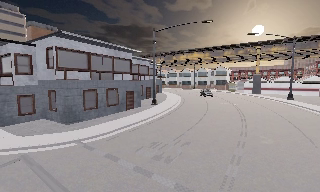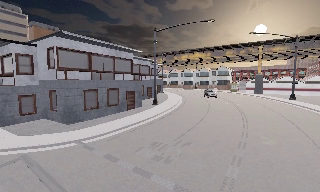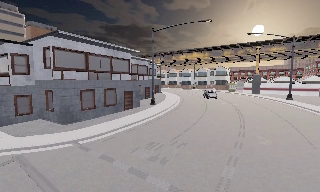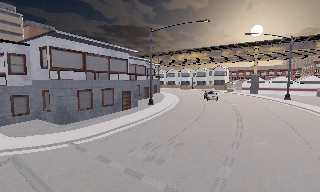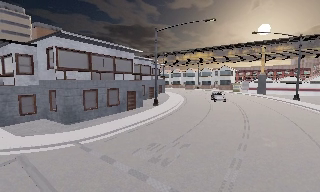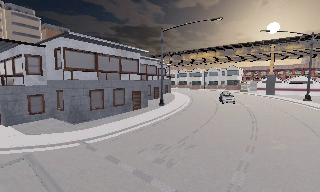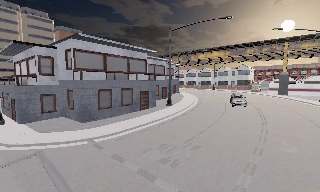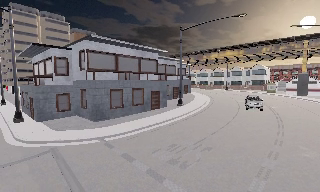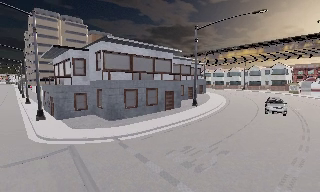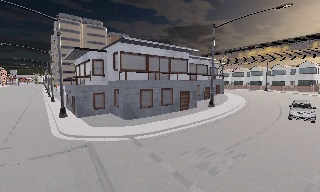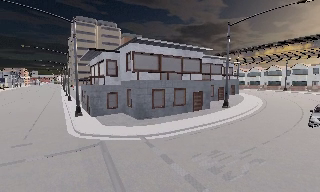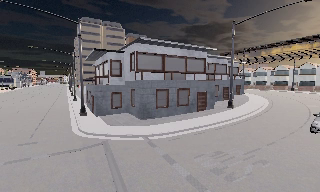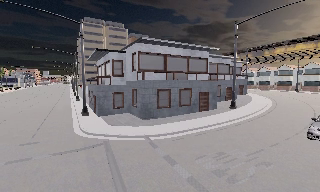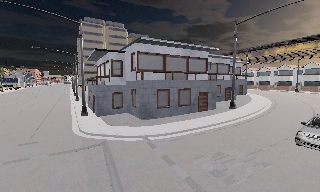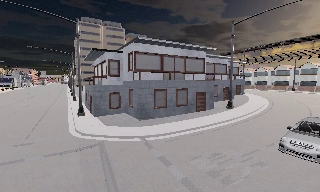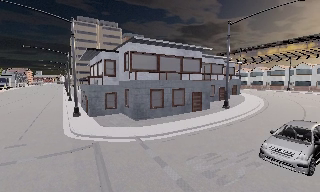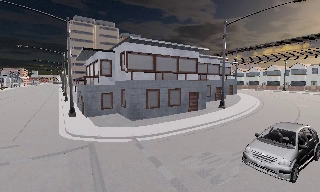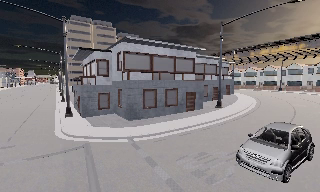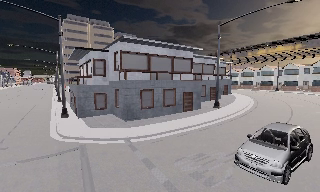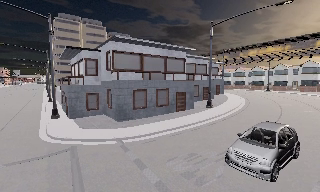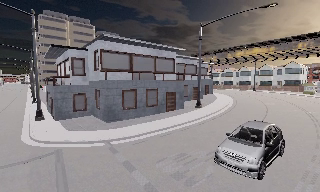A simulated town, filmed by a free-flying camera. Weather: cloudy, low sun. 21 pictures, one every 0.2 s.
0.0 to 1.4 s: The scene slides to the right, as the camera pans about 10 degrees to its left. It travels to its right, about 0.5 m.
1.4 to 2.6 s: The camera pans to its left, which is counterclockwise from overhead, by about 20 degrees.
2.6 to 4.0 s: The camera travels to its right, about 0.5 m, so close, fixed things drift to the left.
The film runs forward here.
